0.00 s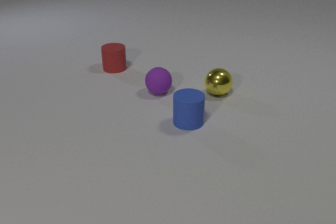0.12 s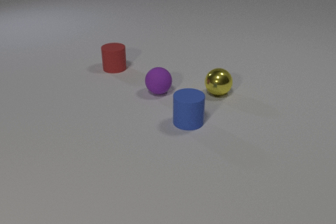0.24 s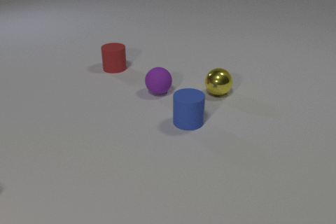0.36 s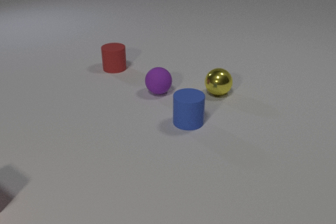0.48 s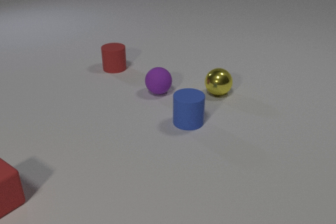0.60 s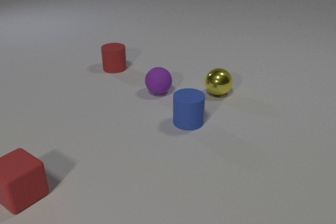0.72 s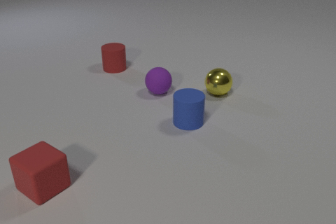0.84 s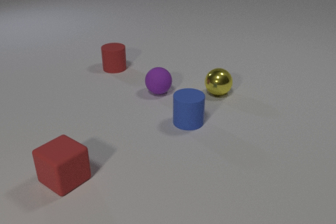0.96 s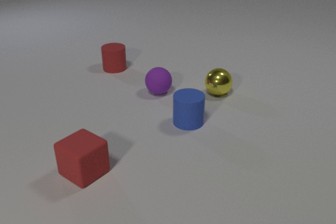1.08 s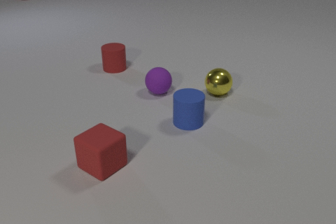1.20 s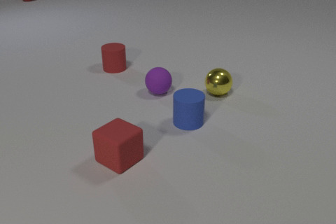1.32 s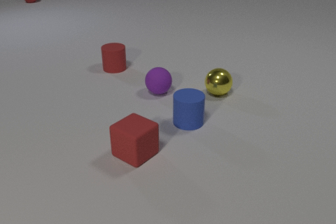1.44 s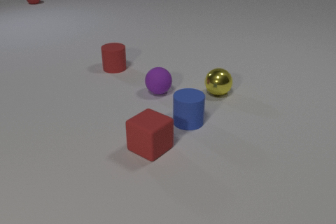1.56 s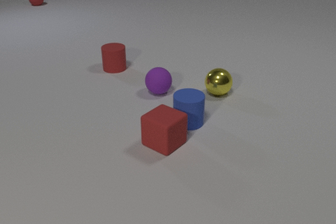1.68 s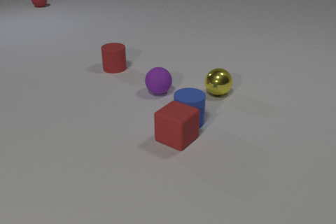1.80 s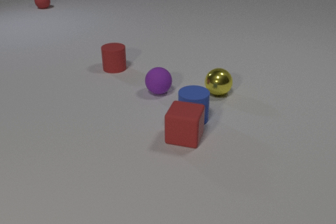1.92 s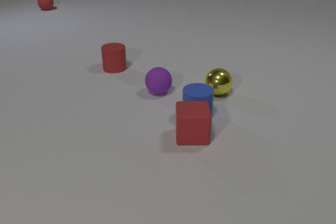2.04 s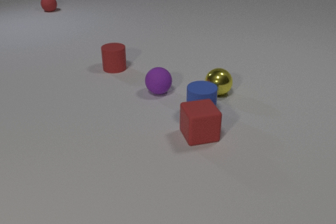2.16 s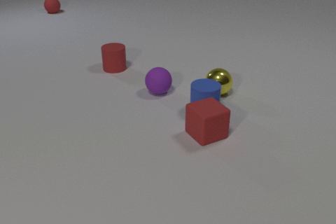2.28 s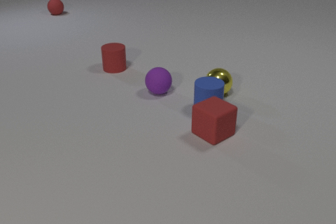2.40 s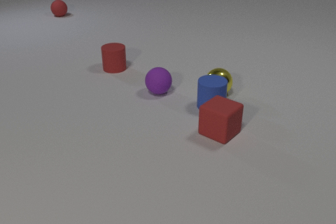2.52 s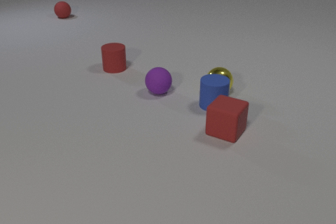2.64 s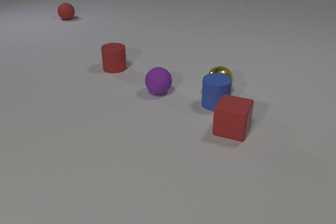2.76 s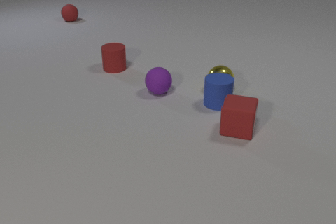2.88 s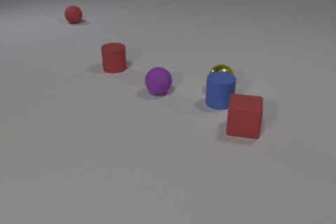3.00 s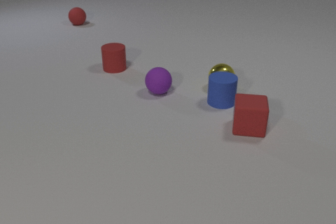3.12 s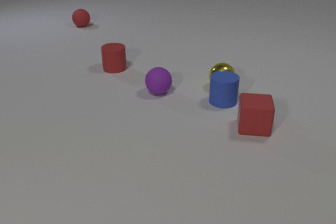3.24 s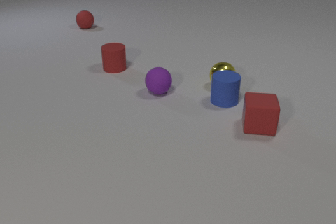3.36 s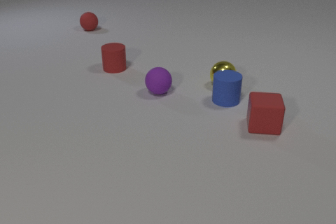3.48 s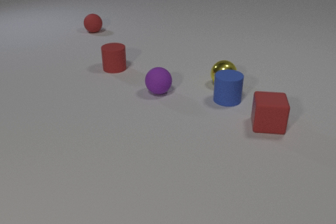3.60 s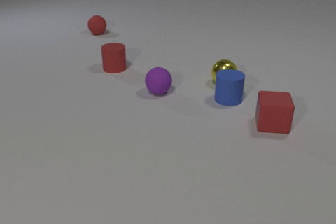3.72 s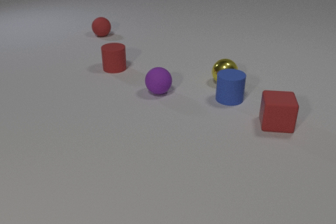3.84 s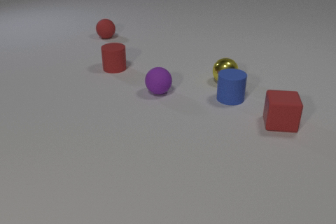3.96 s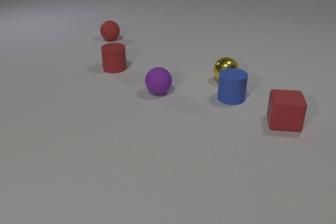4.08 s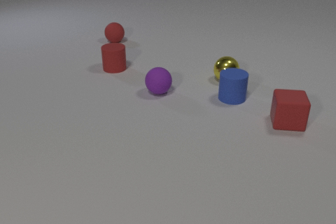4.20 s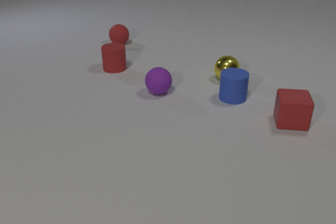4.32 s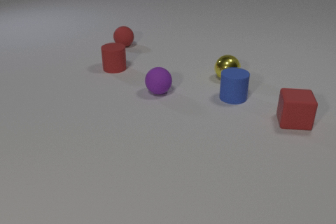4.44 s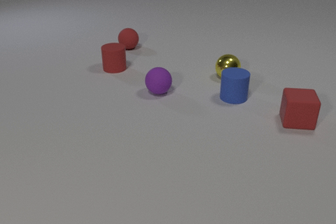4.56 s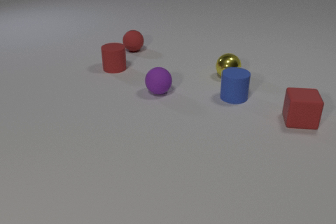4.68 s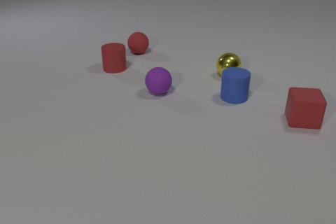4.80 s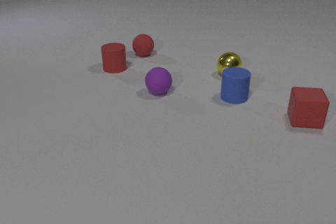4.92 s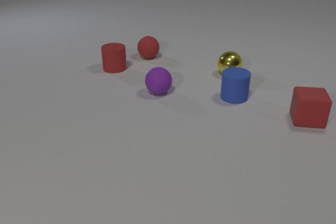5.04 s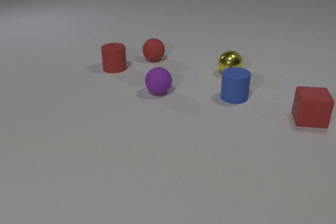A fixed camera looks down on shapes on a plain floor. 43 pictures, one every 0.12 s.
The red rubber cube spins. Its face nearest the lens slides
to the right.
The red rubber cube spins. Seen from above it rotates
counterclockwise.
0.00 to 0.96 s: The red rubber cube comes in at the left edge, slides to the right.
0.96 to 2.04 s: The red rubber cube slides to the right and away from the camera, spins so that its near face slides to the right, counterclockwise seen from above. The blue rubber cylinder slides away from the camera and to the right. The red rubber sphere comes in at the top edge, rolls toward the camera and to the right. The red rubber cube and the blue rubber cylinder collide.
2.04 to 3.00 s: The red rubber cube slides to the right and away from the camera, spins so that its near face slides to the right, counterclockwise seen from above. The blue rubber cylinder slides away from the camera and to the right. The yellow metal sphere rolls away from the camera. The red rubber sphere rolls toward the camera and to the right. The blue rubber cylinder and the yellow metal sphere collide.
3.00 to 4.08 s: The red rubber cube slides to the right and away from the camera. The blue rubber cylinder slides to the right and away from the camera. The yellow metal sphere rolls away from the camera. The red rubber sphere rolls toward the camera and to the right.
4.08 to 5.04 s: The red rubber cube slides to the right and away from the camera. The yellow metal sphere rolls away from the camera. The red rubber sphere rolls toward the camera and to the right.
How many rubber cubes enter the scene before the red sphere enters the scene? 1.
What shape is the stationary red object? cylinder.
What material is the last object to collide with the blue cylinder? metal.
